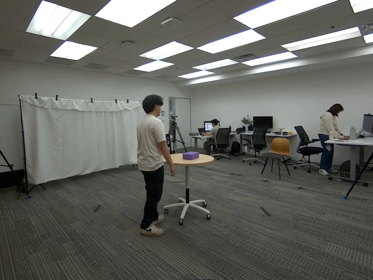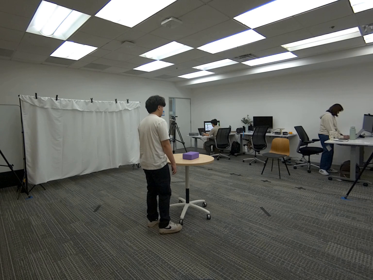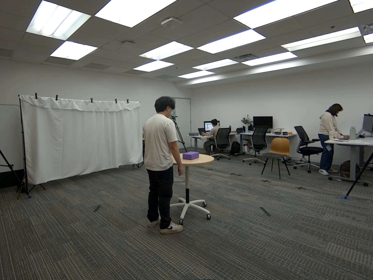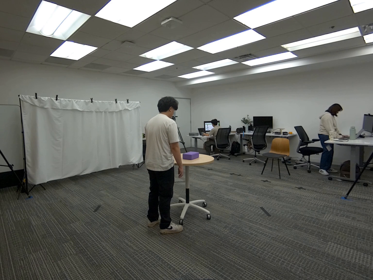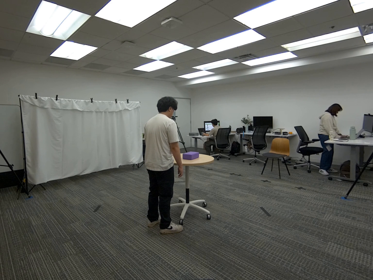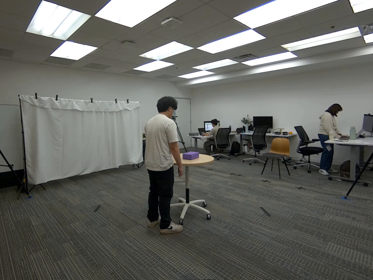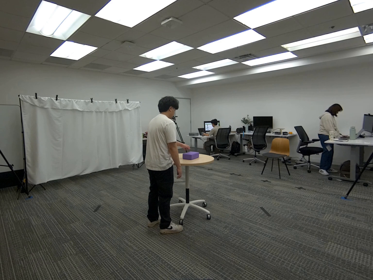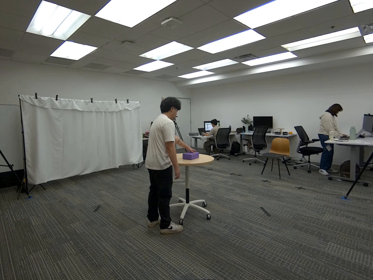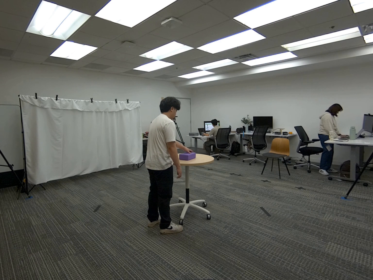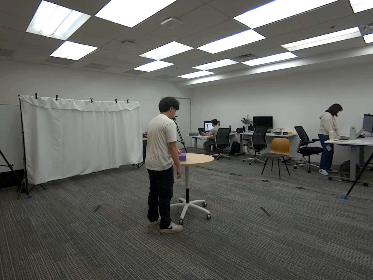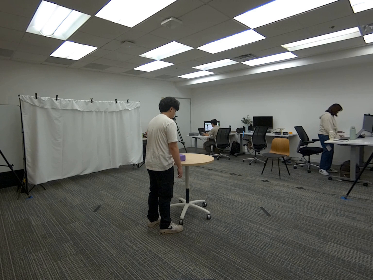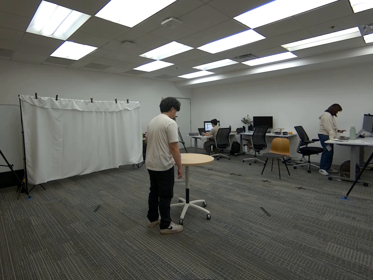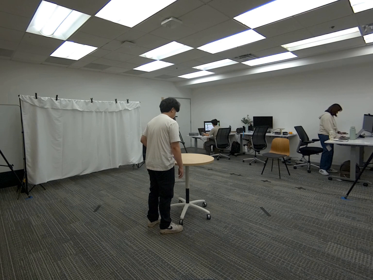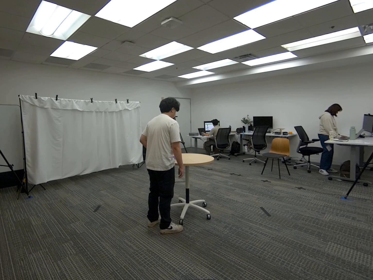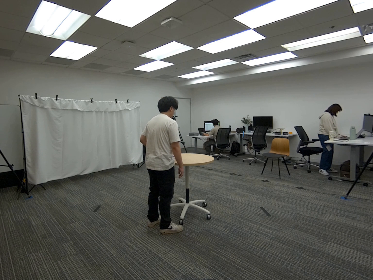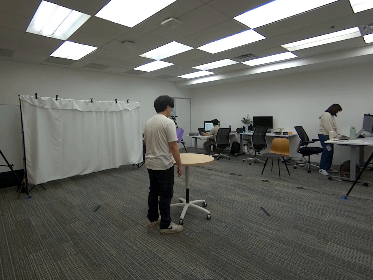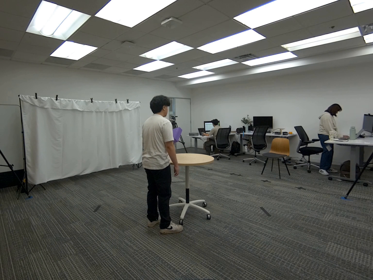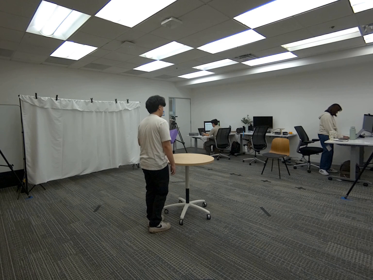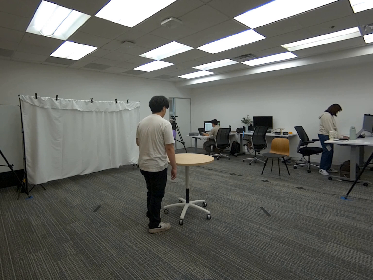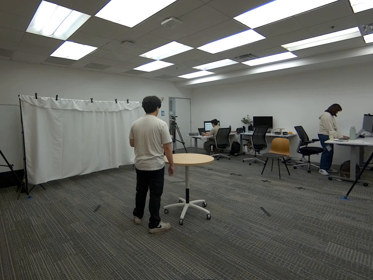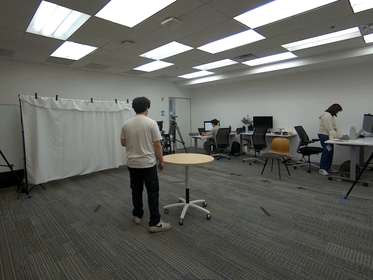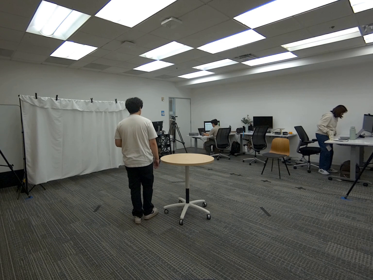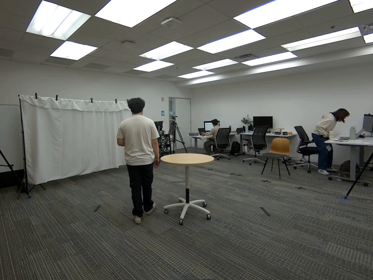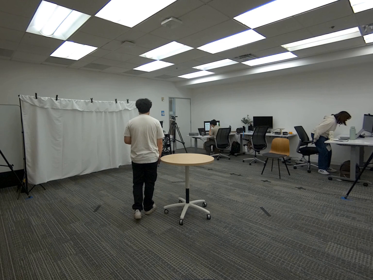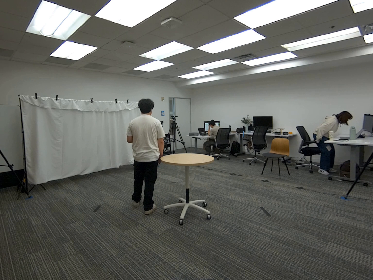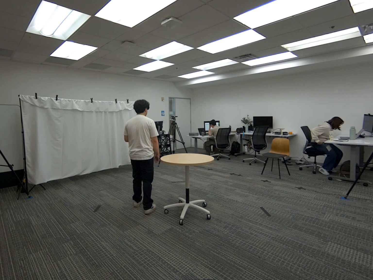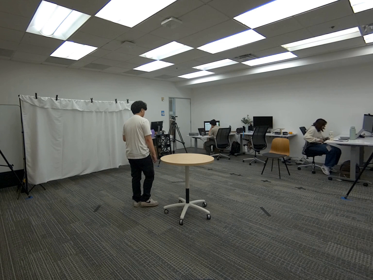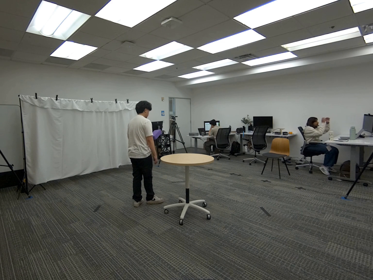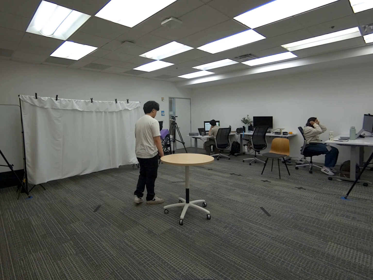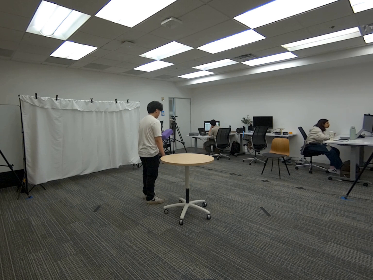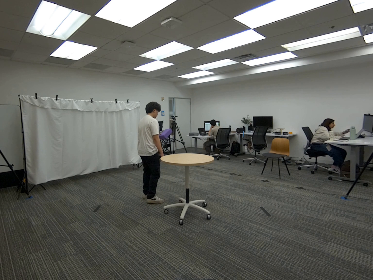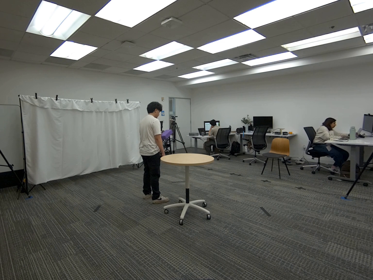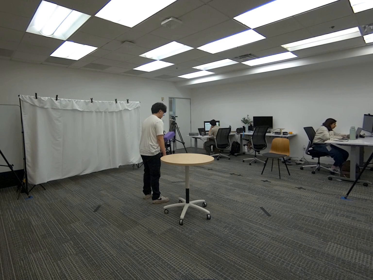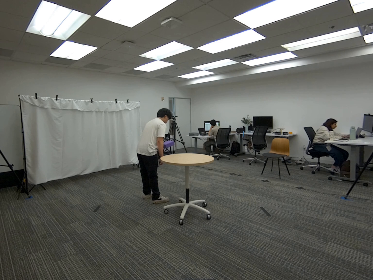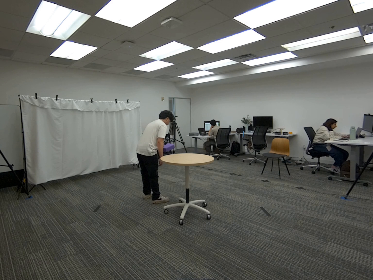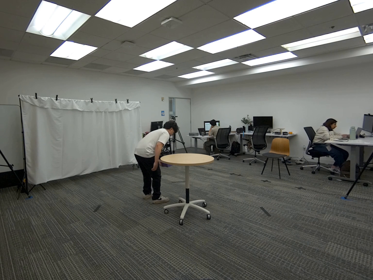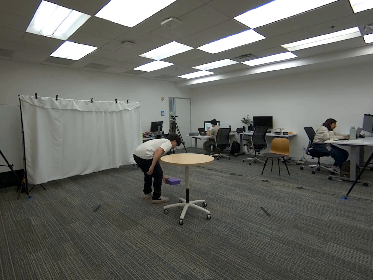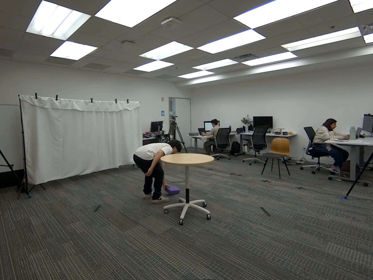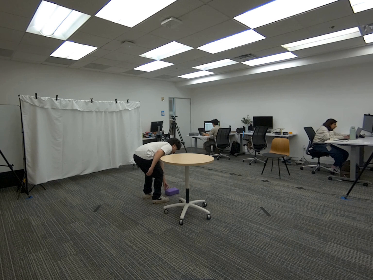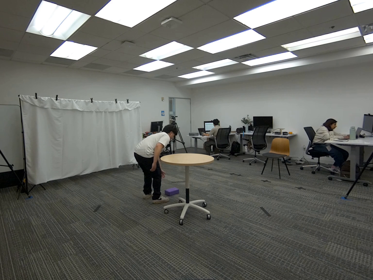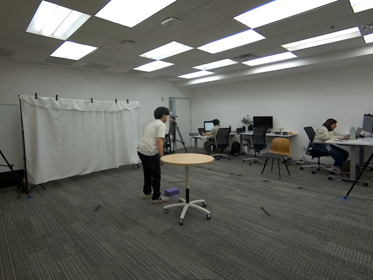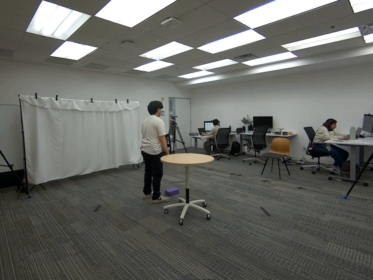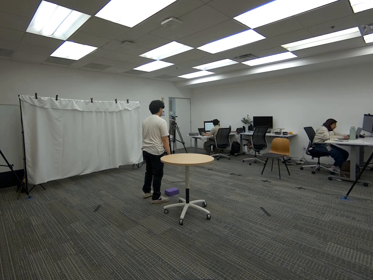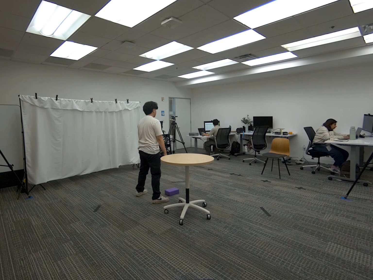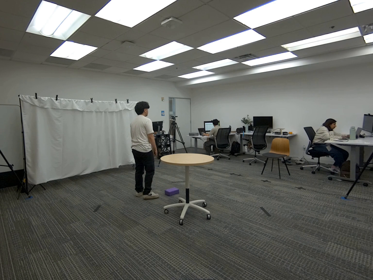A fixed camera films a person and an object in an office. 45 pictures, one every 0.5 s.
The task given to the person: Walk over to the round table and using your left hand pick up the yoga block. Place the yoga block on the ground.
